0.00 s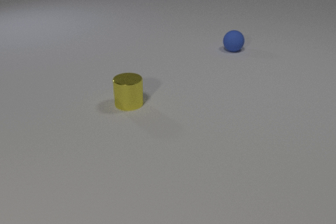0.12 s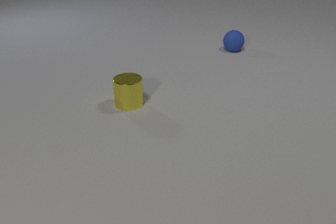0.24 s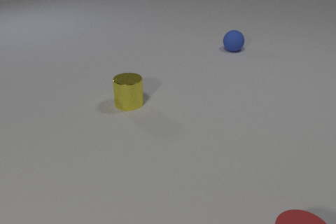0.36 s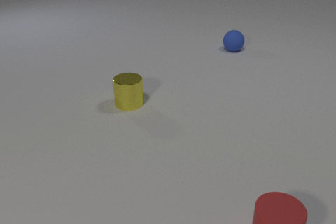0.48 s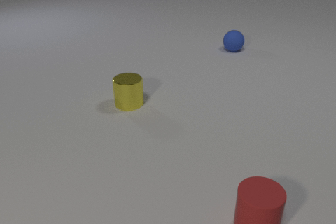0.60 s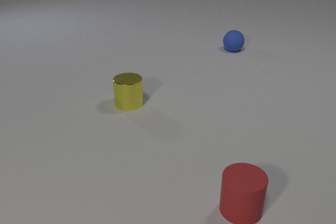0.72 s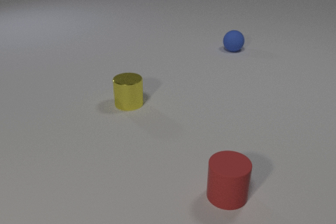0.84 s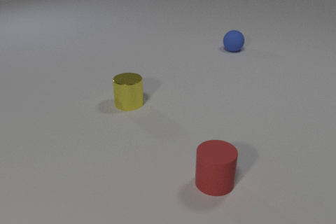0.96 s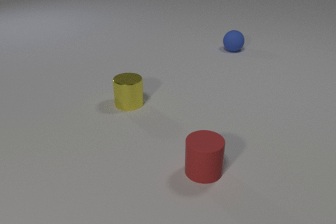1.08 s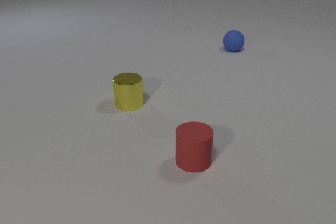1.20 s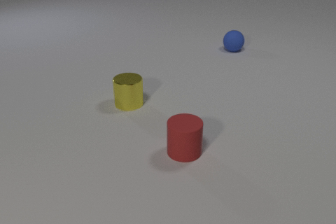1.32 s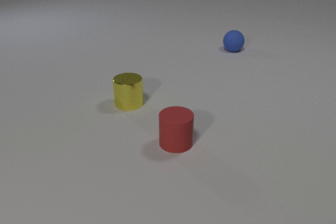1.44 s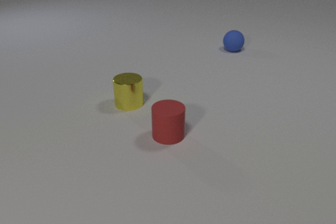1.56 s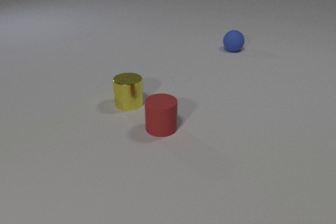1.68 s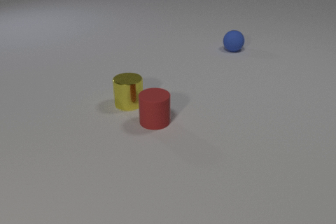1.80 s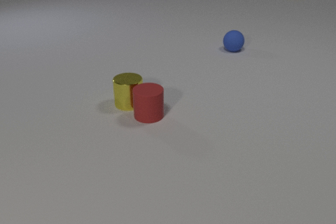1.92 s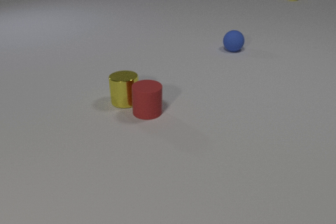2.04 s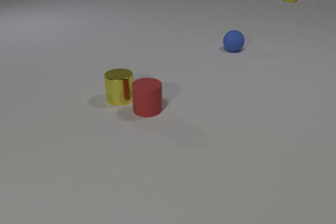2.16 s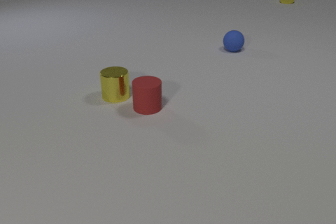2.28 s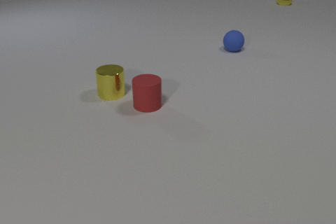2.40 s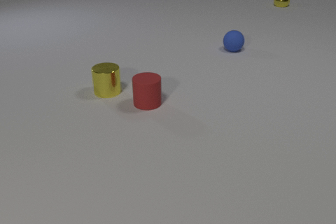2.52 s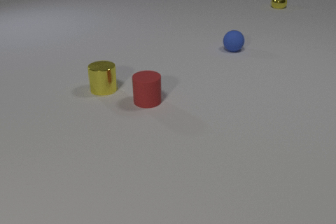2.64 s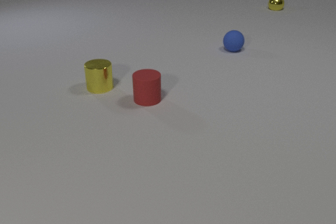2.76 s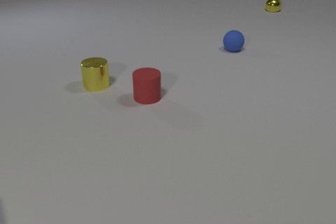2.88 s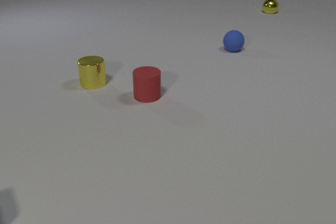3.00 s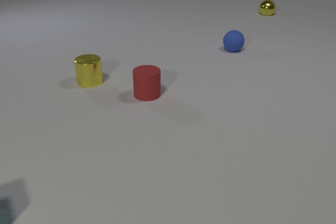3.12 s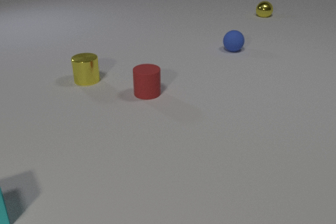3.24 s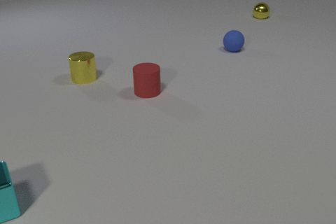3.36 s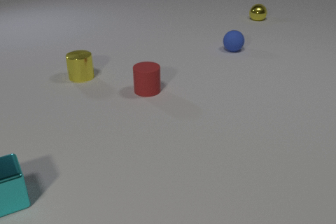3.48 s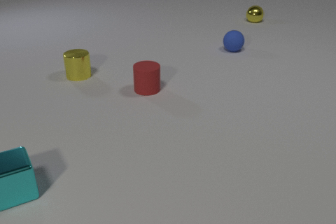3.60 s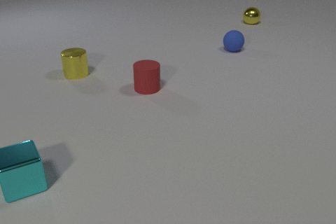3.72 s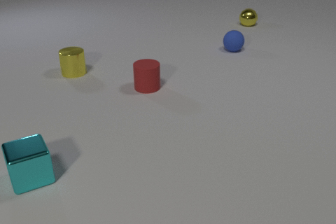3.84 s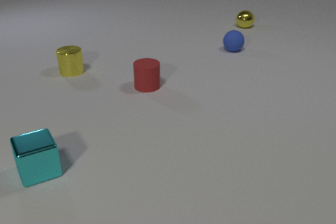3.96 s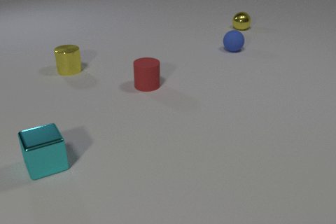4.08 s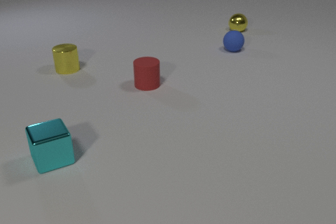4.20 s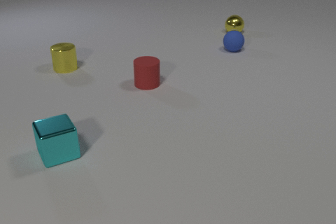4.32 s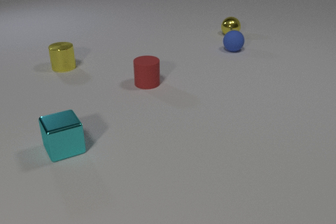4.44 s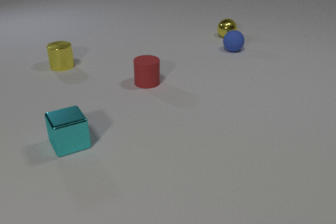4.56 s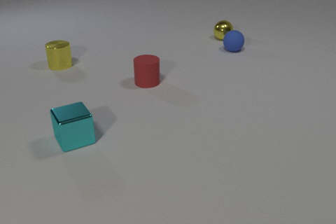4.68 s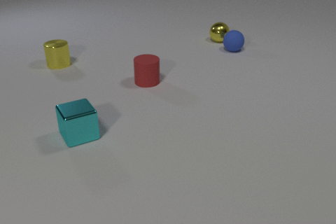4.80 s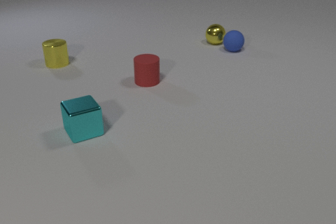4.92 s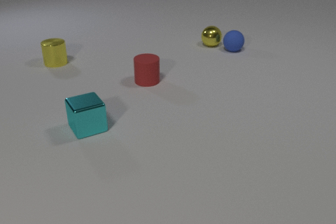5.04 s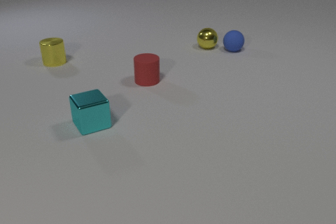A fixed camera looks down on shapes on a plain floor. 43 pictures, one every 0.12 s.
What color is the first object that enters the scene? red.
Are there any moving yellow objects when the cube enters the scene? yes.
What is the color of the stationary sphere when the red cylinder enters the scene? blue.
0.00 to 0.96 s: The red rubber cylinder comes in at the bottom edge, slides away from the camera and to the left.
0.96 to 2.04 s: The red rubber cylinder slides away from the camera and to the left. The yellow metal cylinder slides away from the camera and to the left. The yellow metal sphere comes in at the top edge, rolls toward the camera. The red rubber cylinder and the yellow metal cylinder collide.
2.04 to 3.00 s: The red rubber cylinder slides away from the camera. The yellow metal cylinder slides away from the camera and to the left. The yellow metal sphere rolls toward the camera.
3.00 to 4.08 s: The red rubber cylinder slides away from the camera. The yellow metal cylinder slides away from the camera and to the left. The yellow metal sphere rolls toward the camera and to the left. The cyan metal cube comes in at the left edge, slides away from the camera and to the right.
4.08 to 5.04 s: The red rubber cylinder slides away from the camera. The yellow metal cylinder slides away from the camera and to the left. The yellow metal sphere rolls toward the camera and to the left. The cyan metal cube slides away from the camera and to the right.
